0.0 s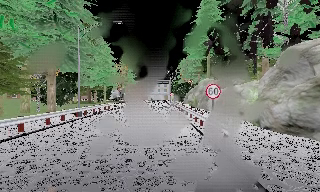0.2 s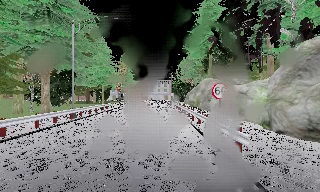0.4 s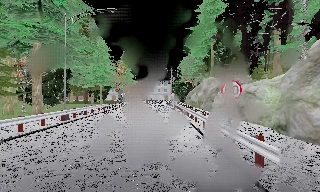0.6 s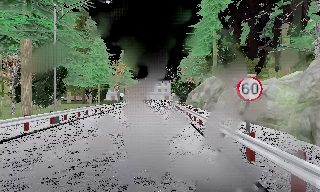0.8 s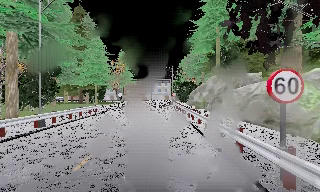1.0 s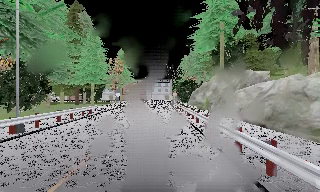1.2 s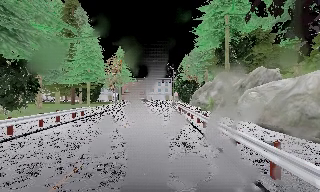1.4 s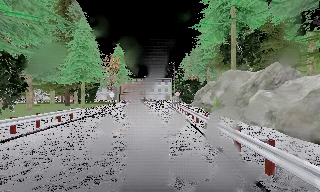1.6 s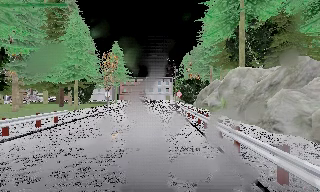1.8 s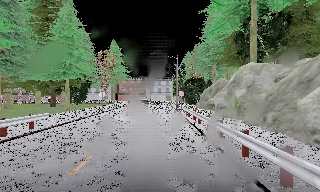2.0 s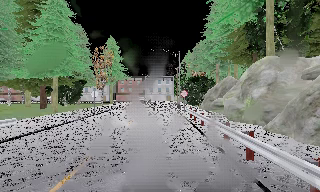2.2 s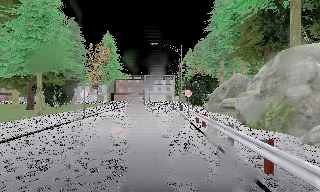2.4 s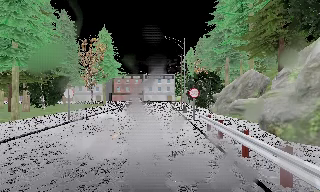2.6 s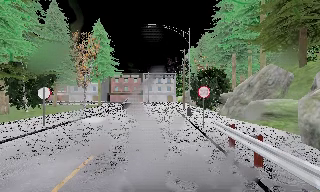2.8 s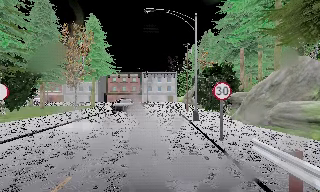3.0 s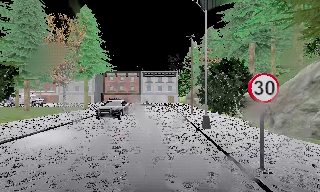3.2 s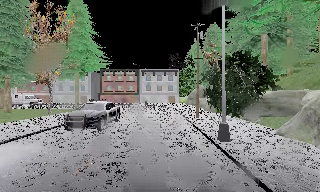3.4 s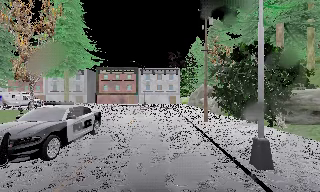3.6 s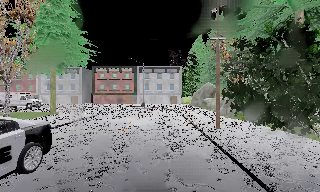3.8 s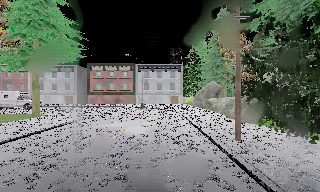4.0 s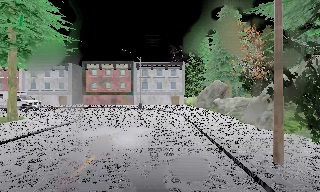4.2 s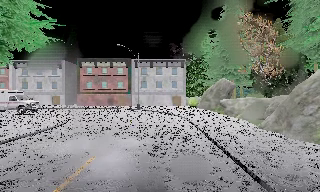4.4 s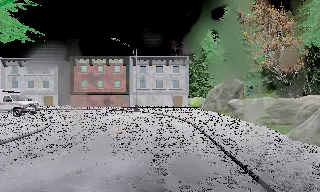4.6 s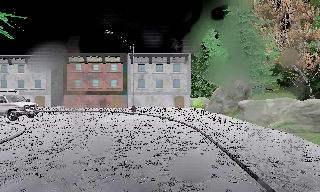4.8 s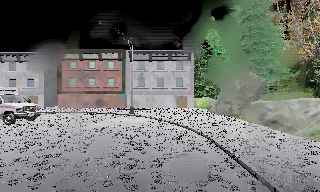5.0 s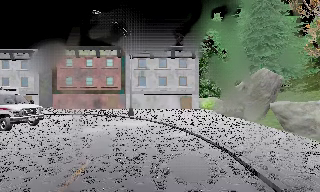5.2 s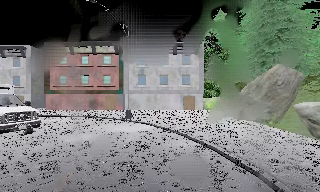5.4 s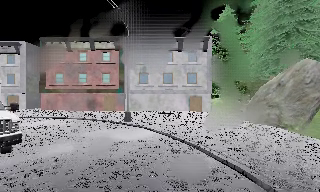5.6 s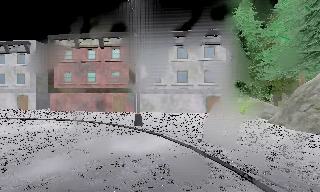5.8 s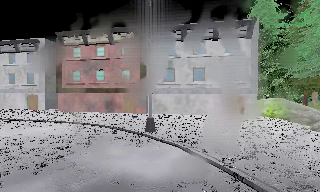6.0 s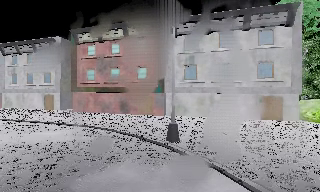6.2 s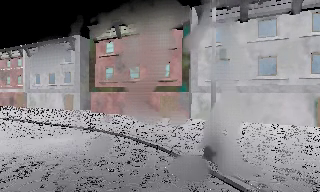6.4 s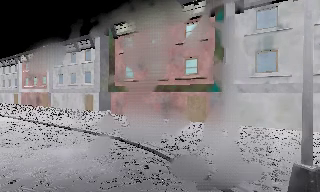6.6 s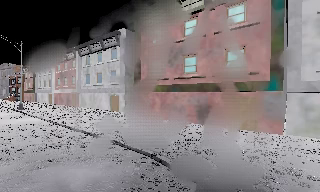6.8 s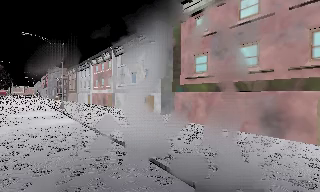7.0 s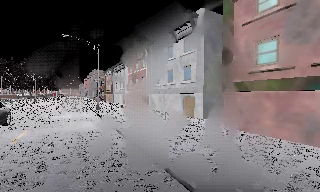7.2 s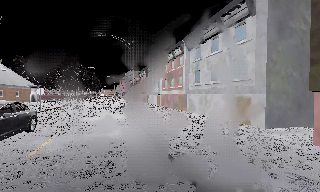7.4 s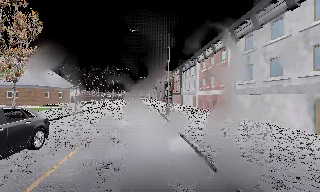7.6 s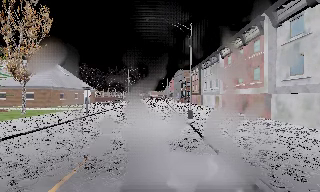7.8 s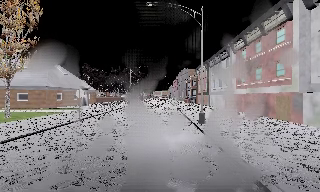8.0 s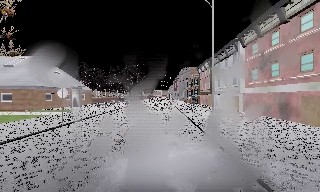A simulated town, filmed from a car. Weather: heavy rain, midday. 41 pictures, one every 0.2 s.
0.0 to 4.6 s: The camera travels forward, about 45 m, so what stands in front looms larger. It gains speed.
4.6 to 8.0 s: The scene slides to the right, as the camera pans about 90 degrees to its left. It travels forward, about 30 m.
The film runs forward here.
